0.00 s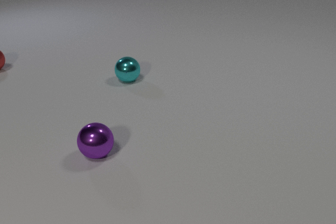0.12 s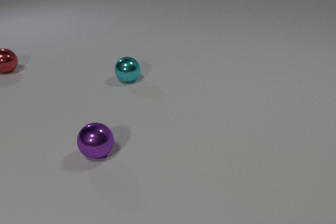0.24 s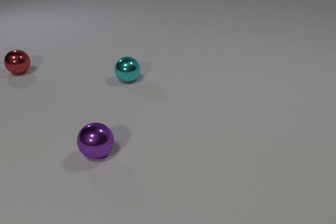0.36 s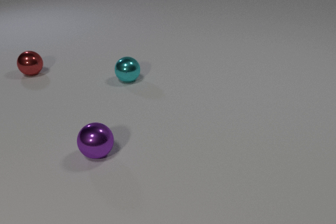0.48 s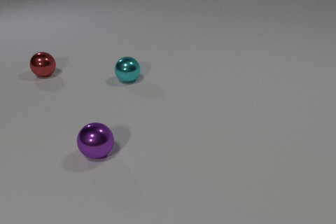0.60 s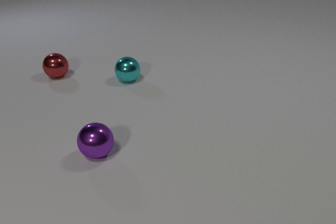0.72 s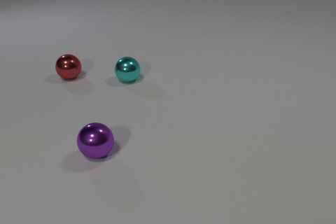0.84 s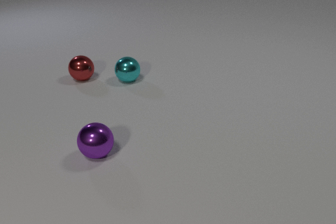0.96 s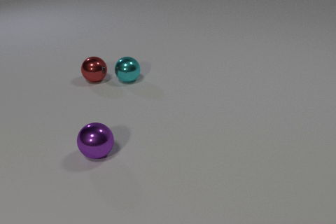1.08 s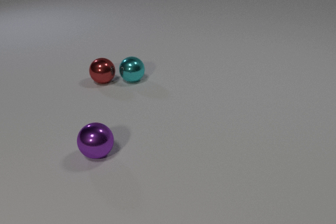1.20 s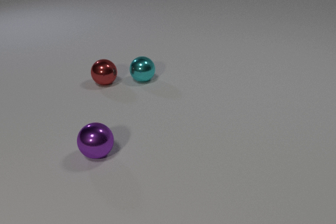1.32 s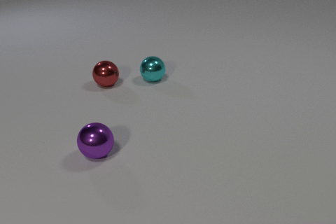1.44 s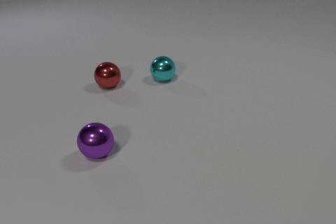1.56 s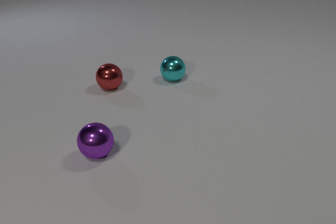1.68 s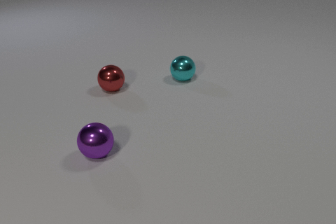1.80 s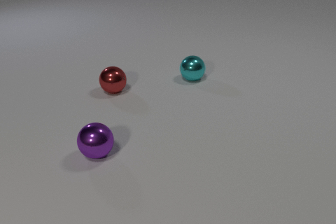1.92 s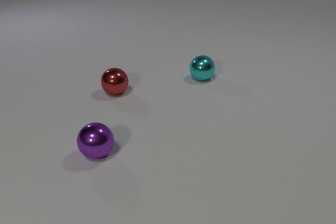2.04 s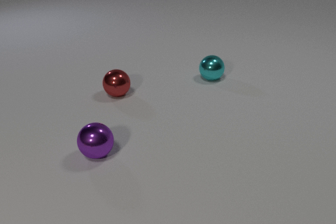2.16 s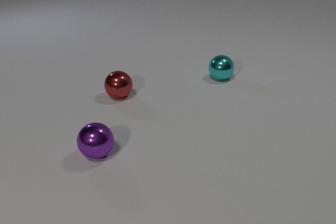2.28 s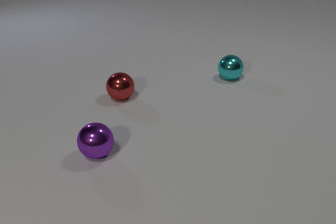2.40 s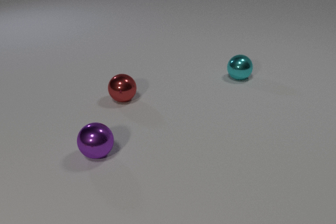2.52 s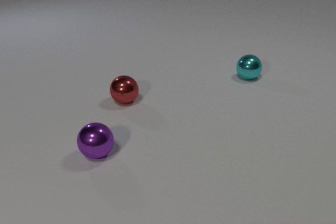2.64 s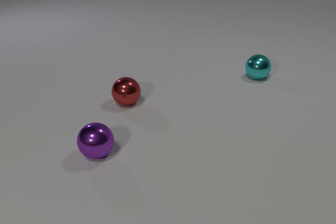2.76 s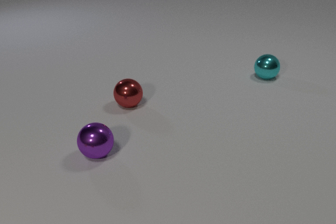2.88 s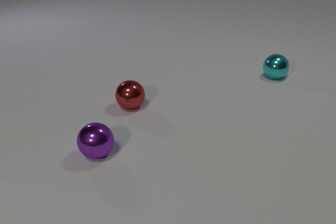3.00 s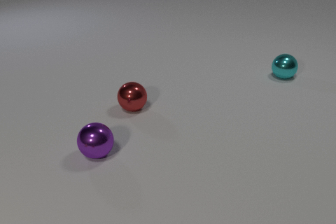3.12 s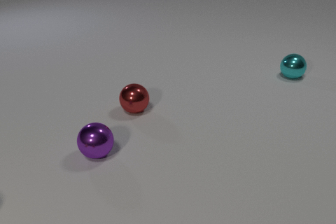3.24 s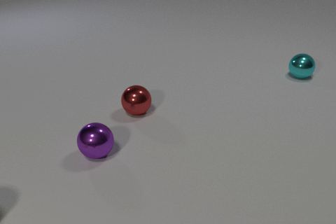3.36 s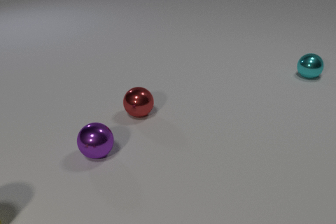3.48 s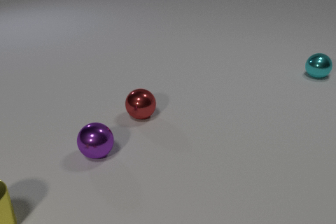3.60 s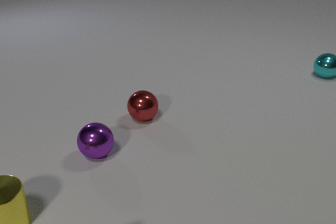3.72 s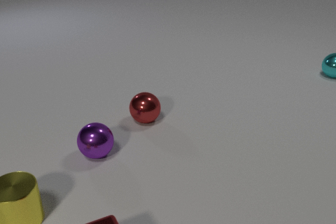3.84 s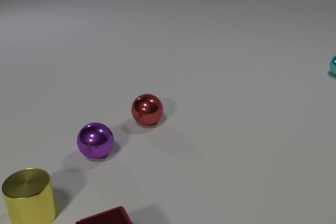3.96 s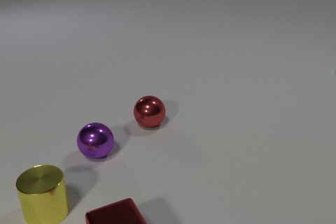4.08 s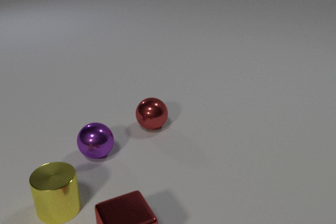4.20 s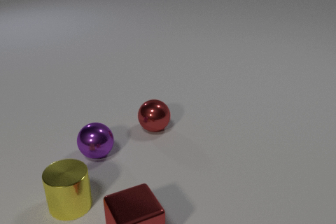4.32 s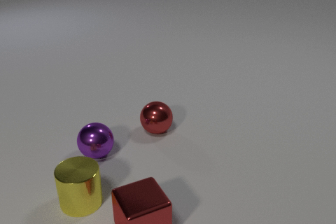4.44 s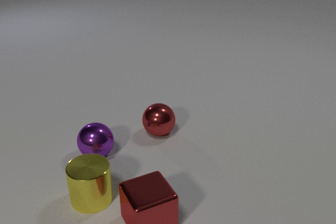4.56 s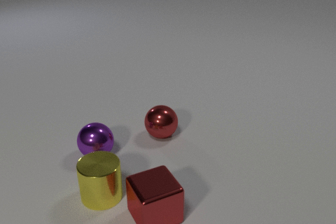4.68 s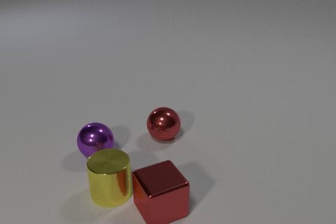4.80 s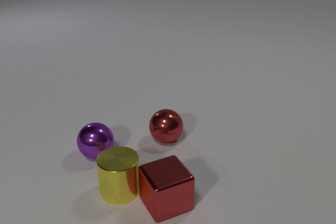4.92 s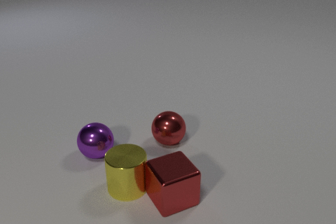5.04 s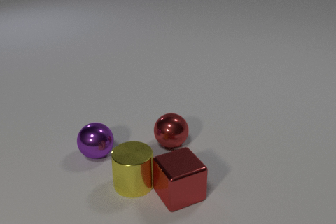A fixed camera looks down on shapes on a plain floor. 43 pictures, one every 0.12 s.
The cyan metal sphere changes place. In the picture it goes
to the right.
0.00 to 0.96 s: The red metal sphere rolls to the right and toward the camera.
0.96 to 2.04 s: The red metal sphere rolls toward the camera and to the right. The cyan metal sphere rolls to the right. The red metal sphere and the cyan metal sphere collide.
2.04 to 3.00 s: The red metal sphere rolls toward the camera and to the right. The cyan metal sphere rolls to the right.
3.00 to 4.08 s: The red metal sphere rolls toward the camera and to the right. The cyan metal sphere rolls to the right and away from the camera, leaves at the right edge. The yellow metal cylinder comes in at the left edge, slides to the right. The red metal cube comes in at the bottom edge, slides away from the camera and to the right.
4.08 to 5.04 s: The red metal sphere rolls toward the camera and to the right. The yellow metal cylinder slides to the right. The red metal cube slides away from the camera and to the right. The yellow metal cylinder and the red metal cube collide.
How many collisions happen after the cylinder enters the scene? 1.
What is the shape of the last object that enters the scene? cube.
What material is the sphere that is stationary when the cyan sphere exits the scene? metal.
